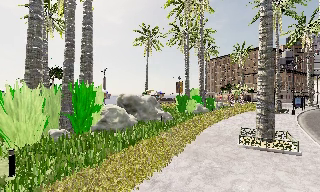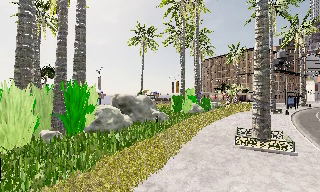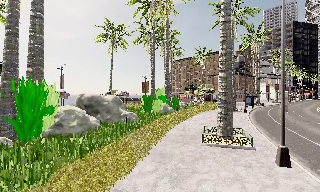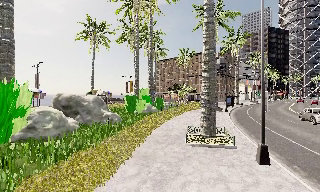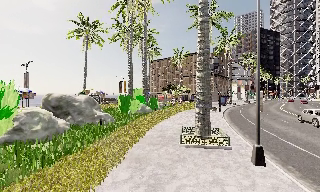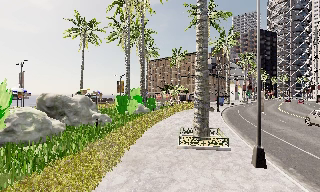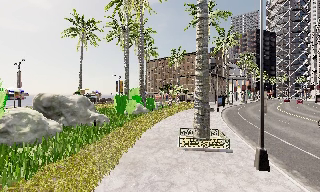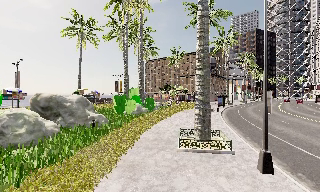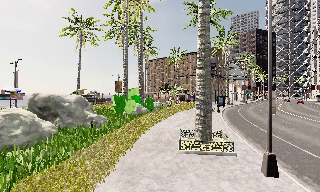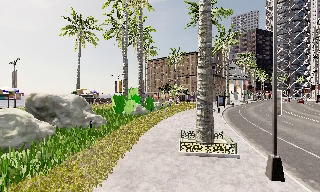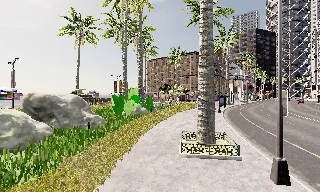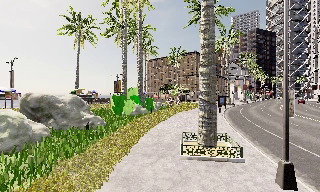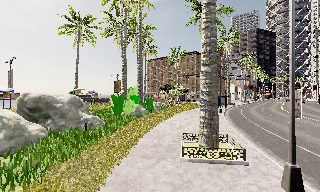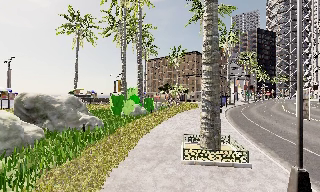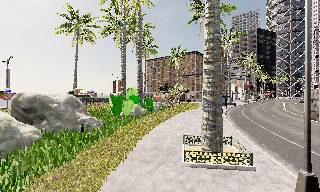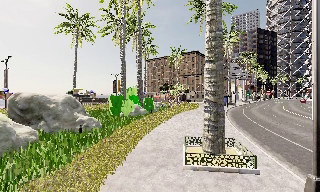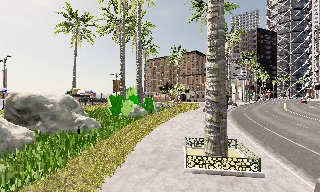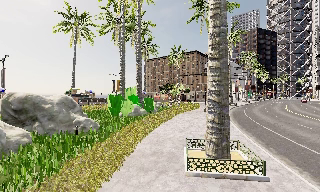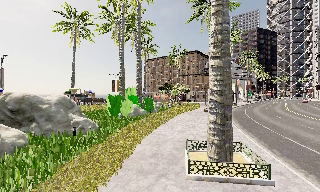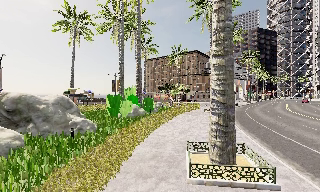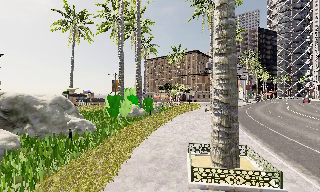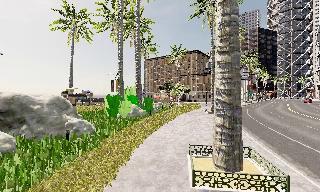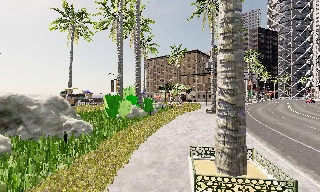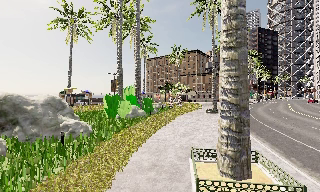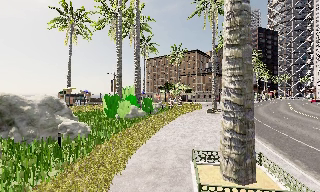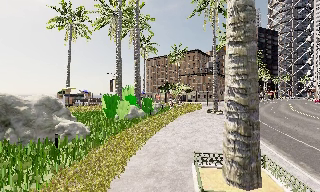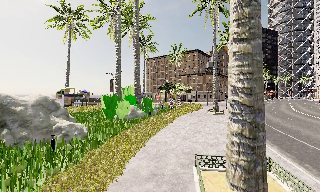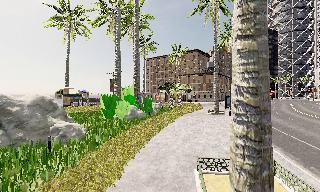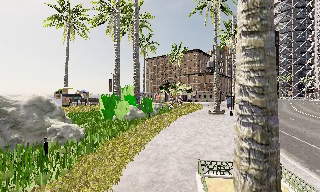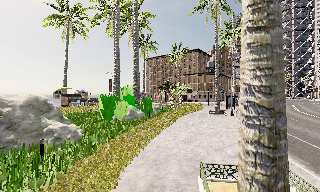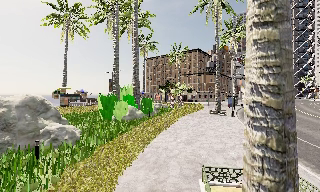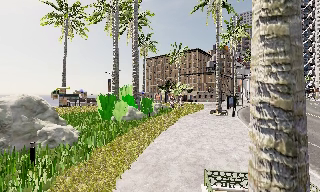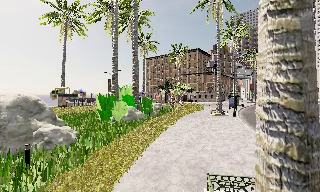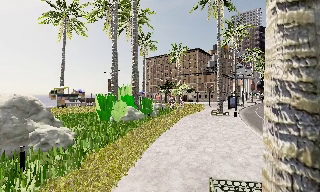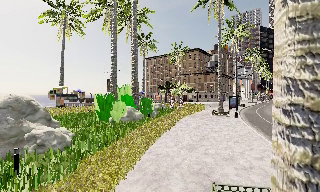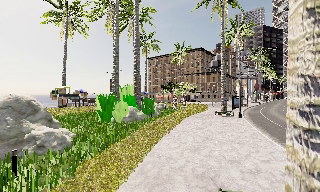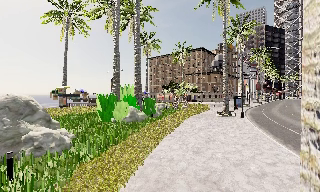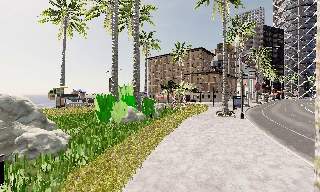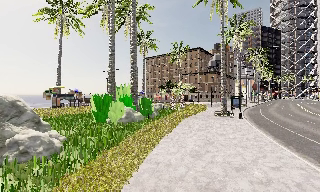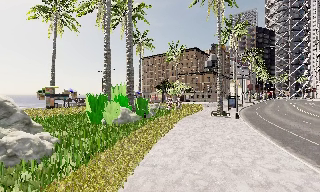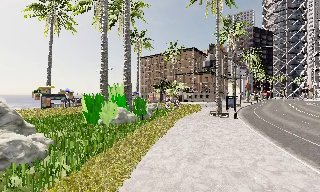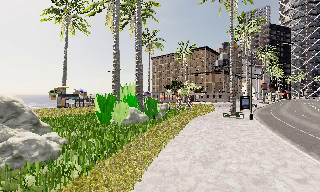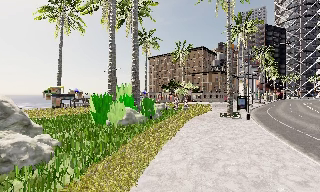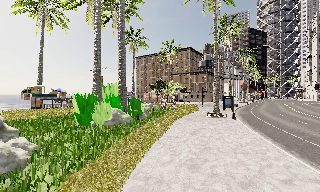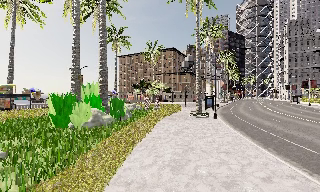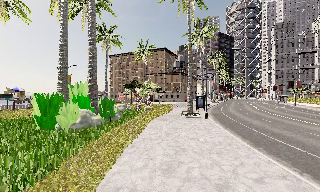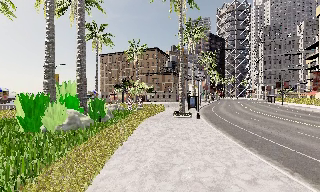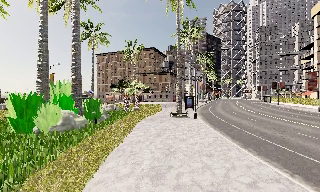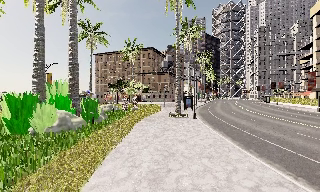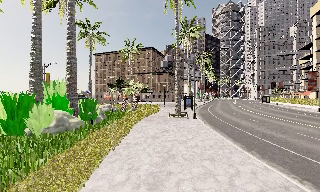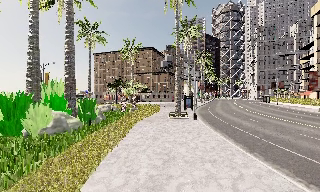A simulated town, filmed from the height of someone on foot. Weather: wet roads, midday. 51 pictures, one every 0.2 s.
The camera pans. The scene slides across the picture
to the left.
The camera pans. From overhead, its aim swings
clockwise.
0.0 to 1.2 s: The camera pans to its right, which is clockwise from overhead, by about 20 degrees. It travels forward, about 1.5 m, so what stands in front looms larger.
1.2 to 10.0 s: The camera swings to its right by about 15 degrees, and the scene slides to the left. It travels forward, about 10 m, so what stands in front looms larger.
The film runs forward here.
